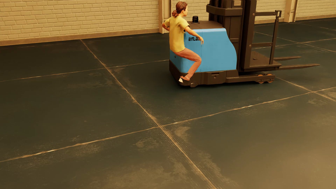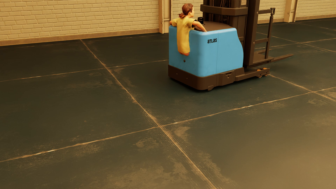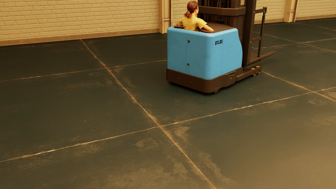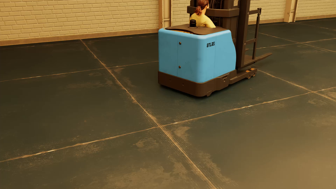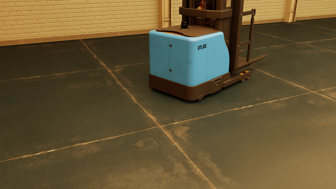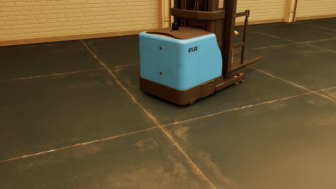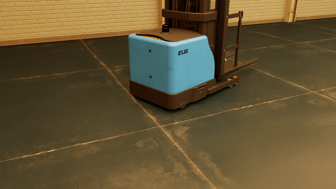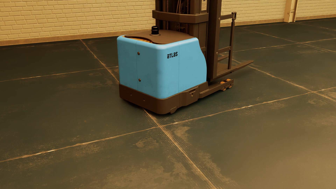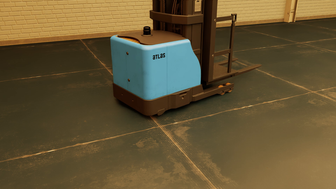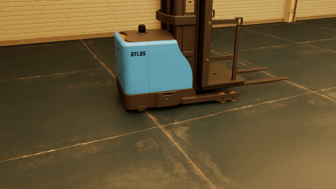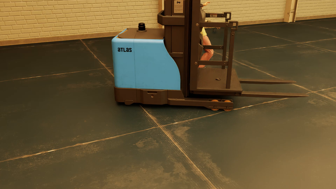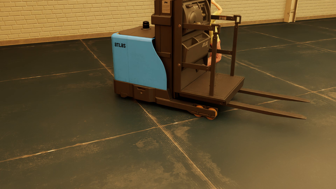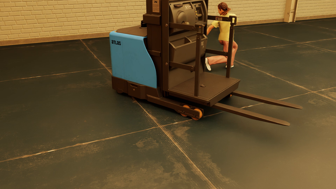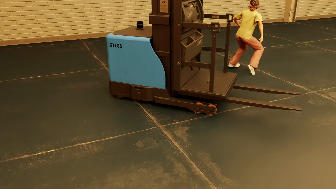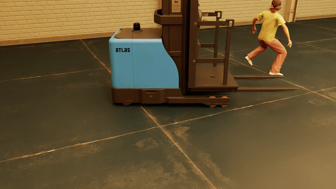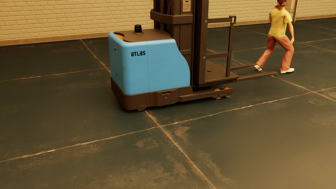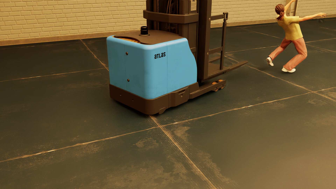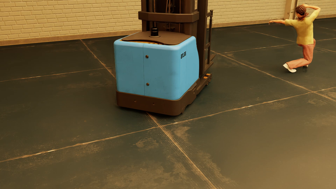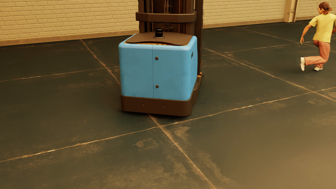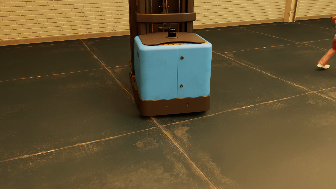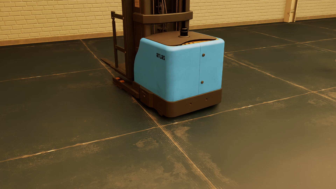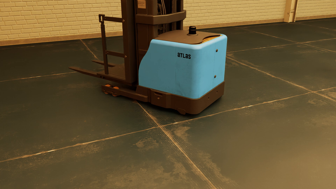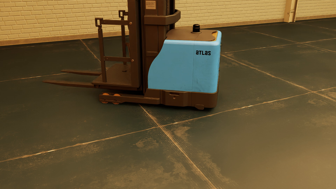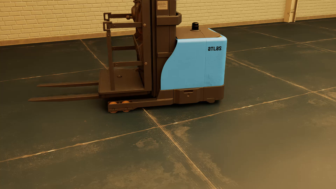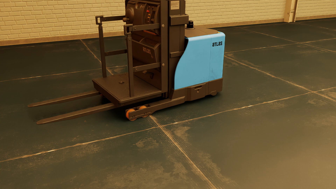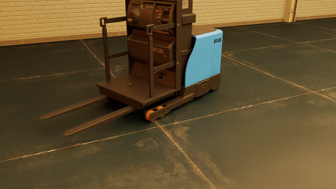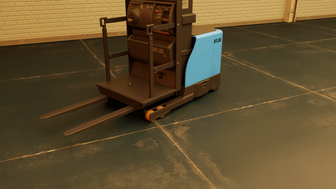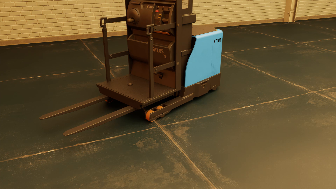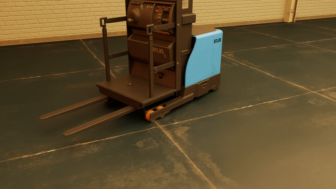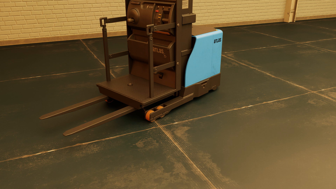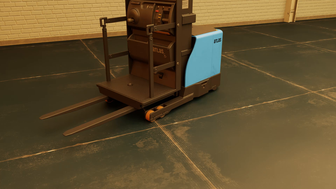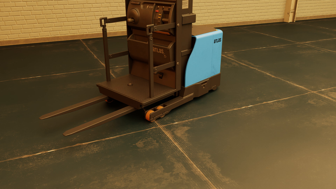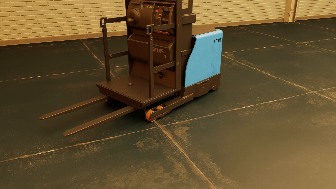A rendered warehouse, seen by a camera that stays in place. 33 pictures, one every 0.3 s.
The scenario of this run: Near miss between a forklift and a person.
